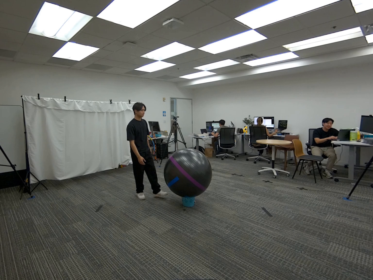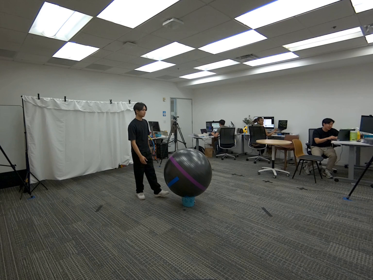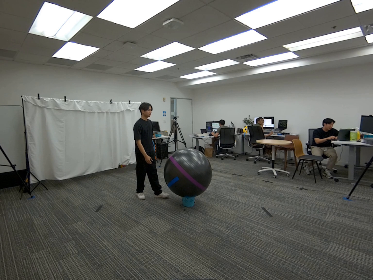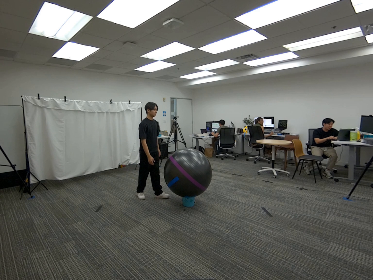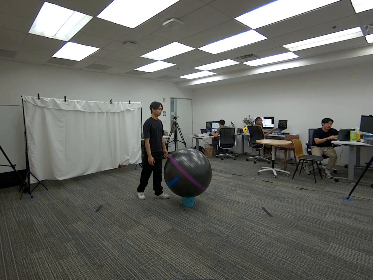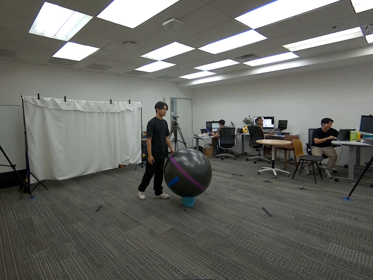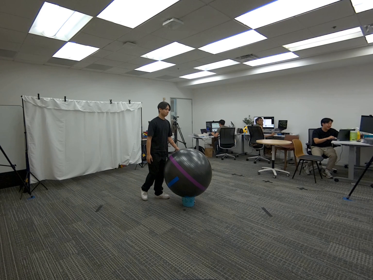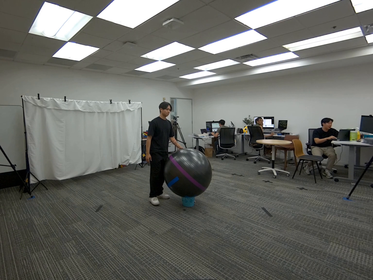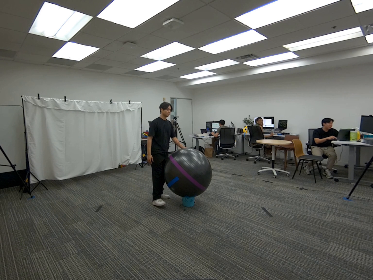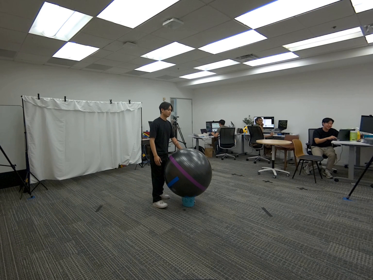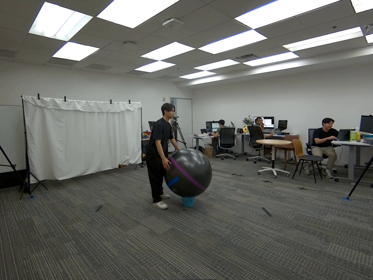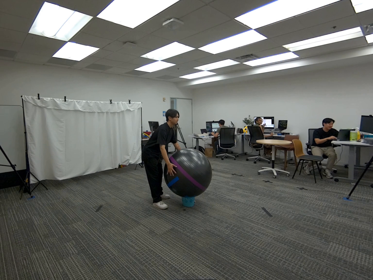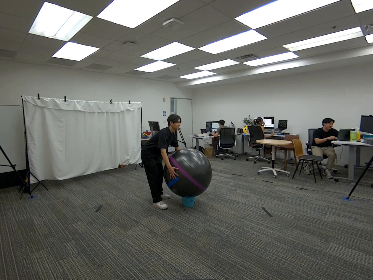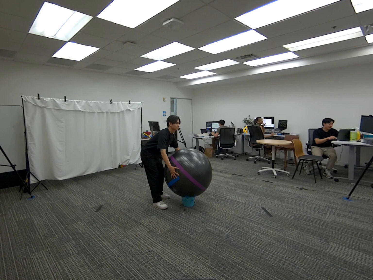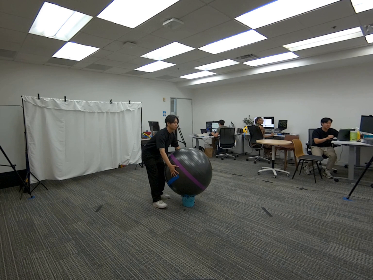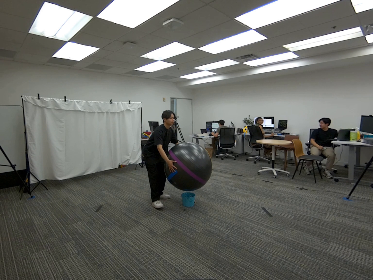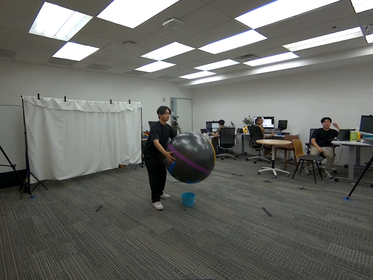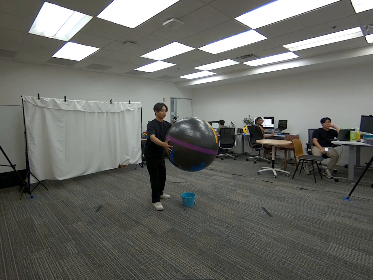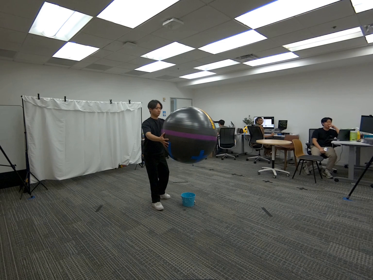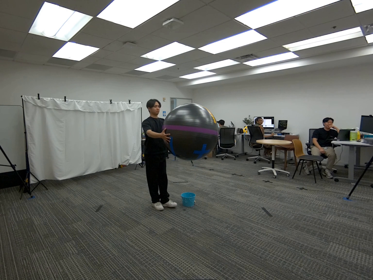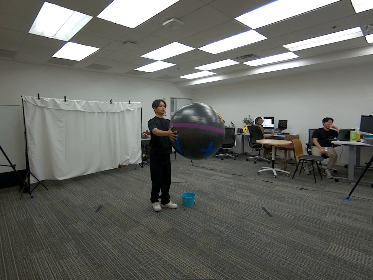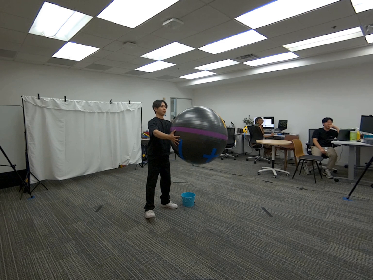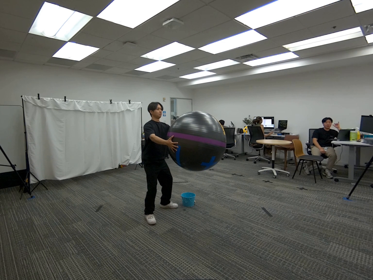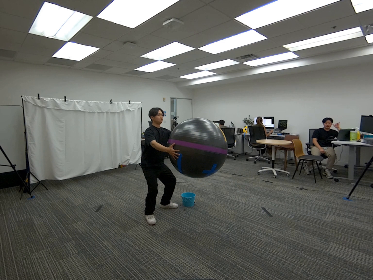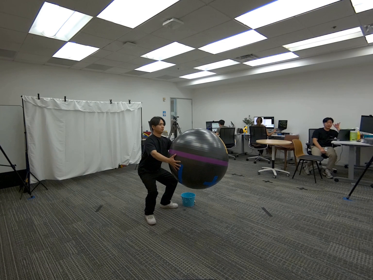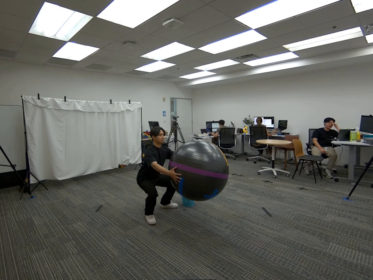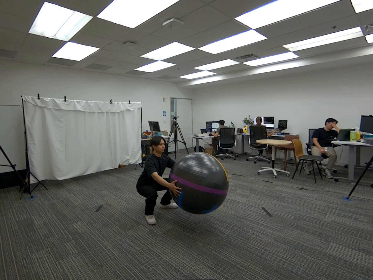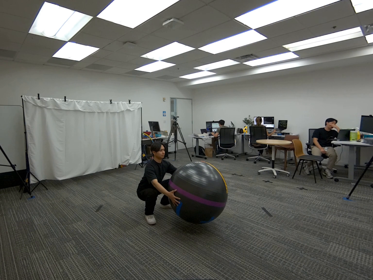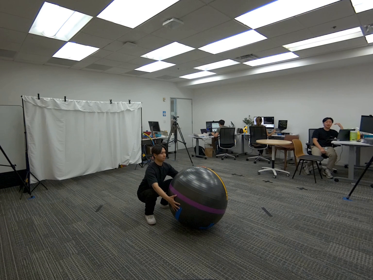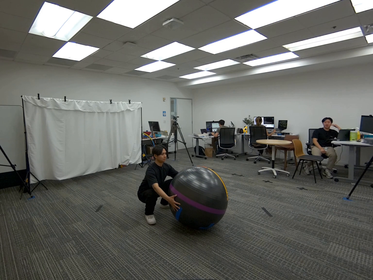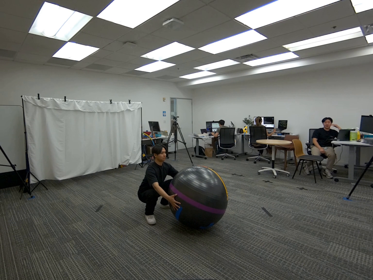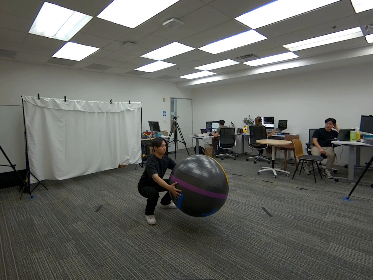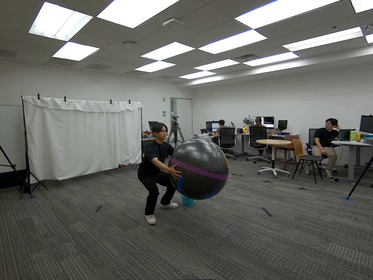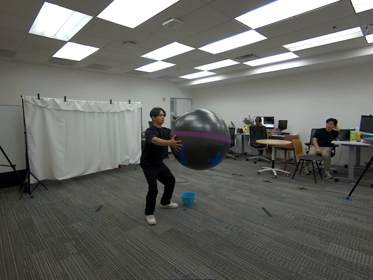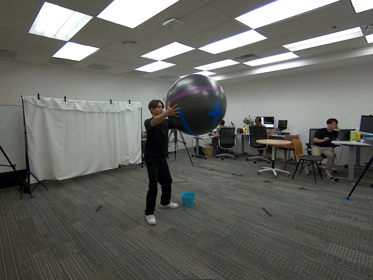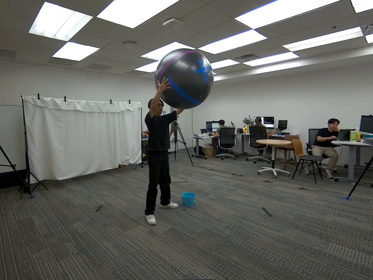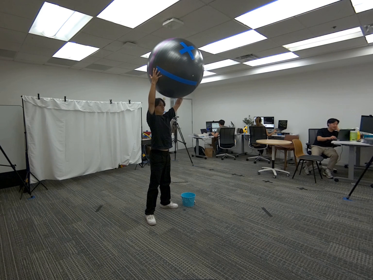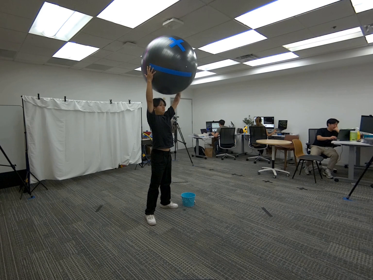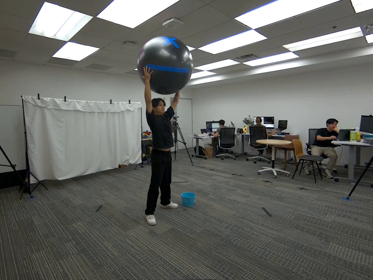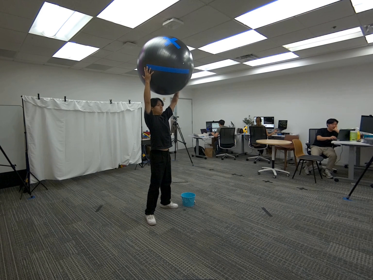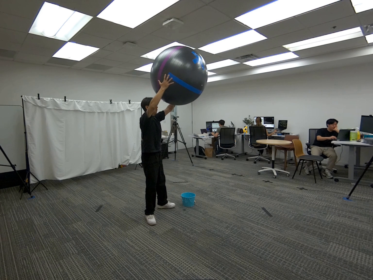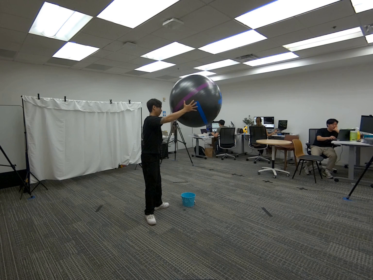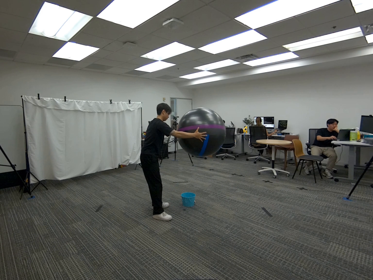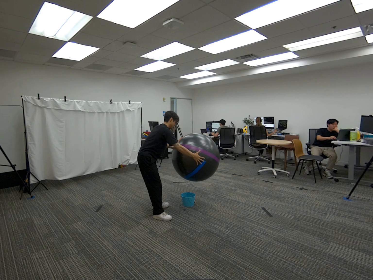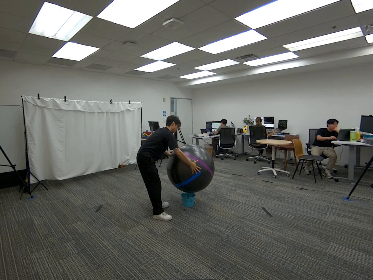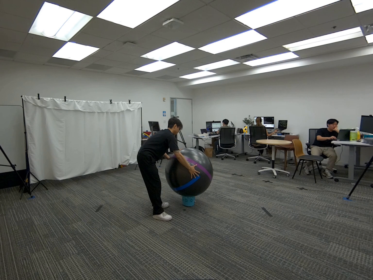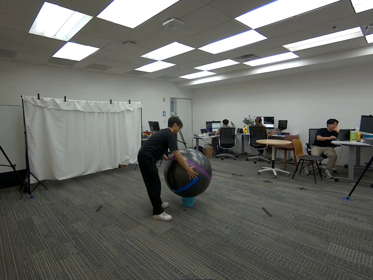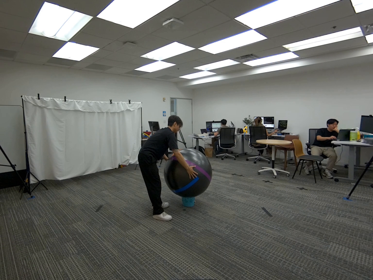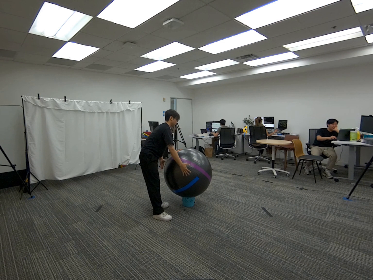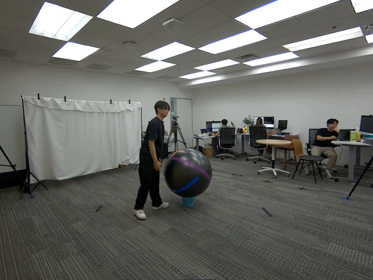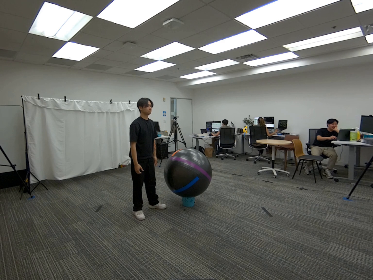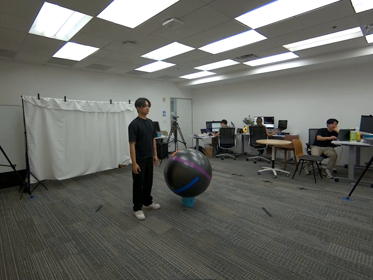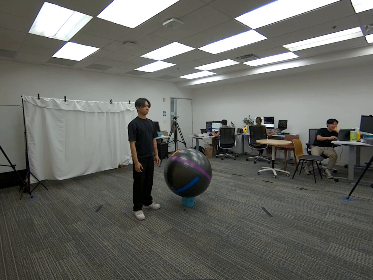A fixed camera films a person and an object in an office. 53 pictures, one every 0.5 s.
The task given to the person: Walk over to the yoga ball on the blue basket and use both hands to pick up the yoga ball infront of you and squat down to touch the ground with the yoga ball and then stand up and raise the yoga ball above your head.
